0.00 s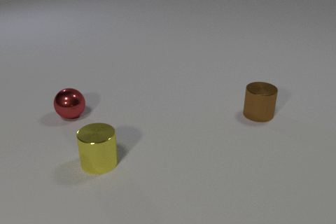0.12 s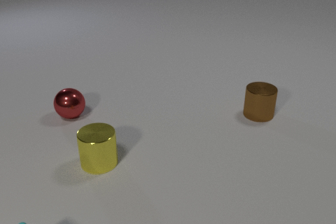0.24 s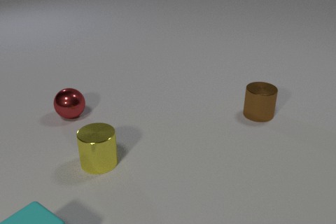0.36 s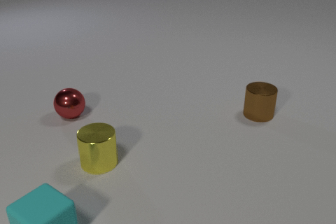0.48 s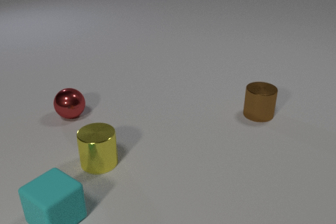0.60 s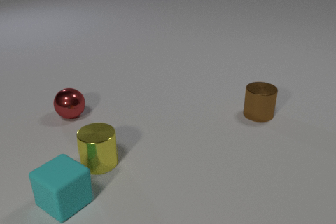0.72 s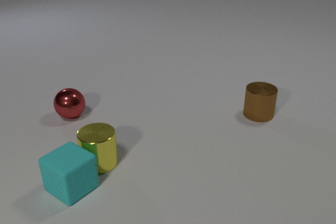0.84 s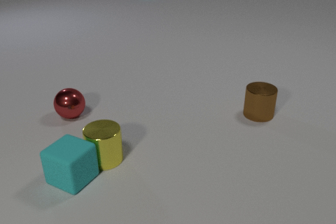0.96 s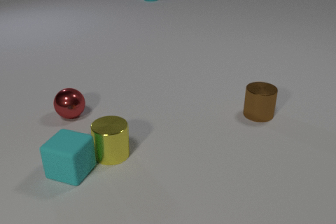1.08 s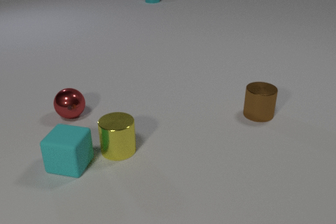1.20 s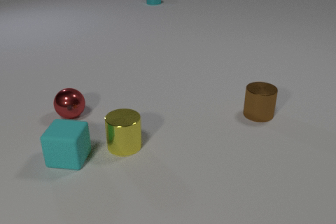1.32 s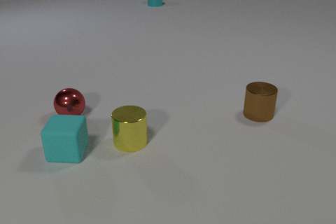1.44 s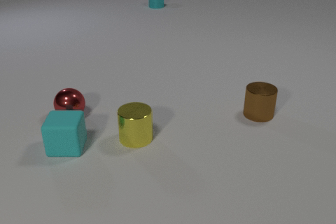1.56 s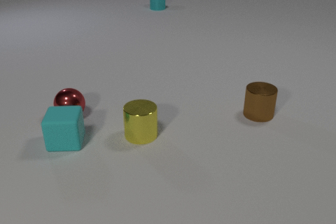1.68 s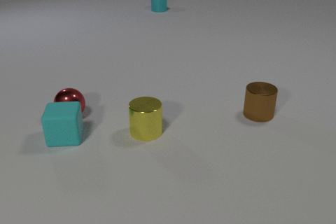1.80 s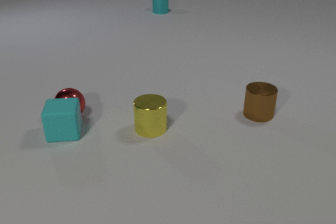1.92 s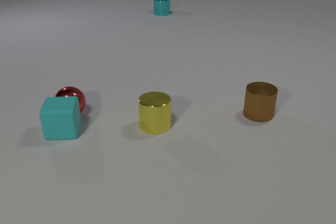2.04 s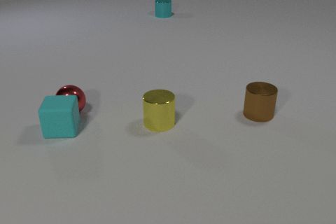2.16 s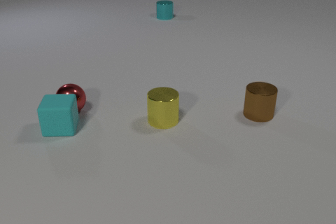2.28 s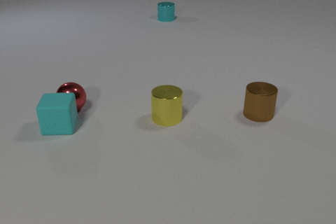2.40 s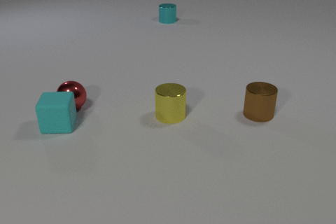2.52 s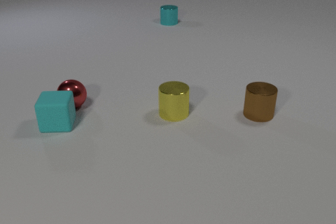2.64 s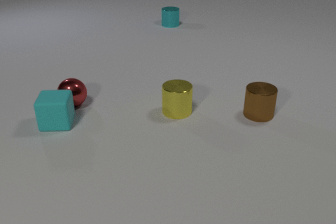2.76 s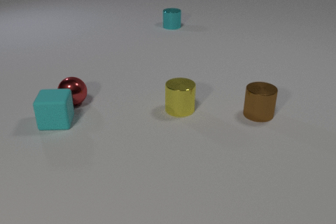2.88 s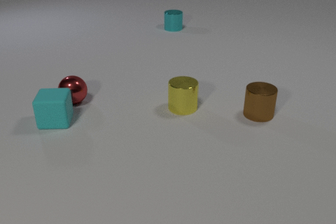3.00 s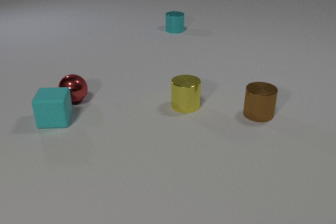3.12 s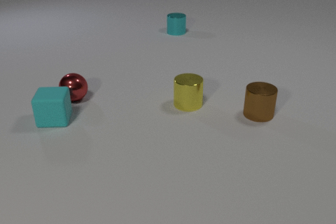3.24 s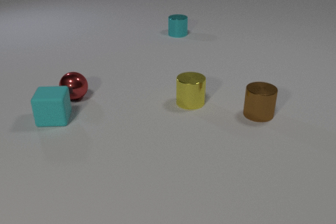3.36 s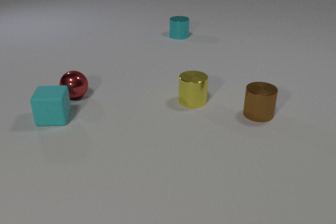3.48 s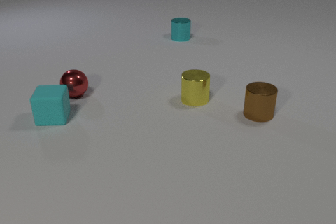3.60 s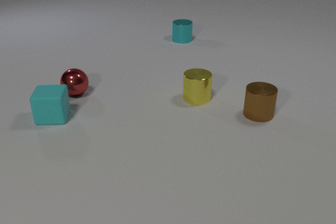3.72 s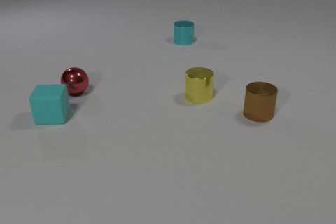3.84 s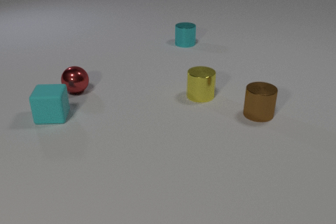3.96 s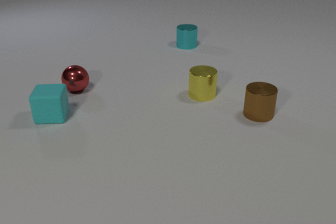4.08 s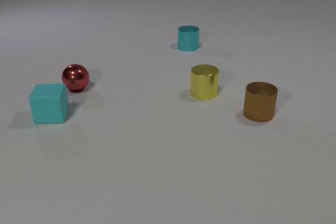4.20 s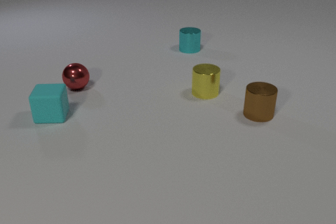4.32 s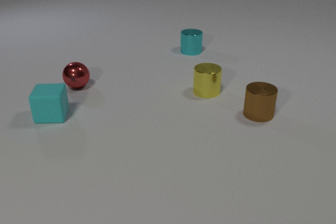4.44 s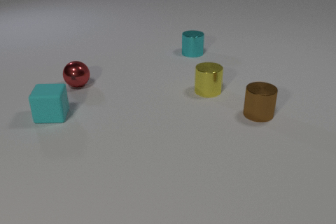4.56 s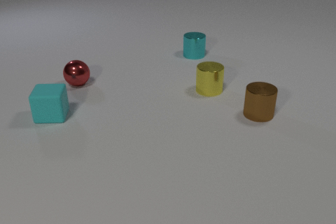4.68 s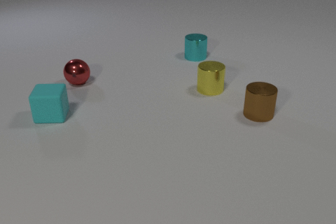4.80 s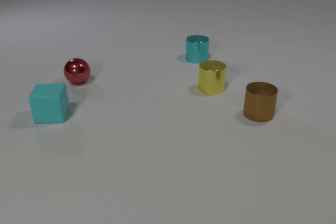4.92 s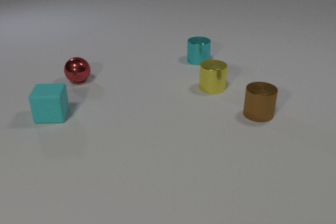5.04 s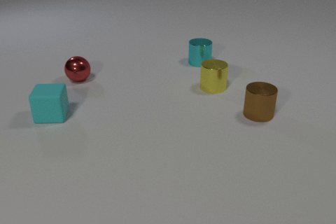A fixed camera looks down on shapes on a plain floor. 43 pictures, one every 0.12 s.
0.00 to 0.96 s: The cyan rubber cube comes in at the bottom edge, slides away from the camera. The yellow metal cylinder slides to the right and away from the camera. The cyan metal cylinder comes in at the top edge, slides toward the camera. The cyan rubber cube and the yellow metal cylinder collide.
0.96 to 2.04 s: The cyan rubber cube slides away from the camera, spins counterclockwise seen from above by about 30 degrees, its near face sliding to the right. The yellow metal cylinder slides away from the camera and to the right. The red metal sphere rolls away from the camera. The cyan metal cylinder slides toward the camera. The cyan rubber cube and the red metal sphere collide.
2.04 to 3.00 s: The cyan rubber cube slides away from the camera. The yellow metal cylinder slides away from the camera and to the right. The red metal sphere rolls away from the camera. The cyan metal cylinder slides toward the camera.
3.00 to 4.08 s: The cyan rubber cube slides away from the camera. The yellow metal cylinder slides away from the camera and to the right. The red metal sphere rolls away from the camera. The cyan metal cylinder slides toward the camera.
4.08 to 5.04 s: The yellow metal cylinder slides away from the camera and to the right. The red metal sphere rolls away from the camera. The cyan metal cylinder slides toward the camera.
What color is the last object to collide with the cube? red.
What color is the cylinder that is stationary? brown.
What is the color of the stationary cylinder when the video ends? brown.
